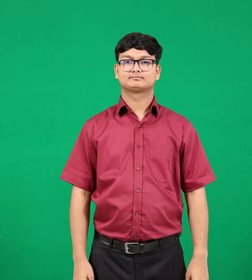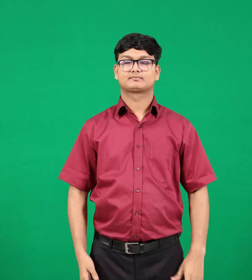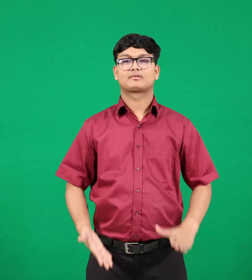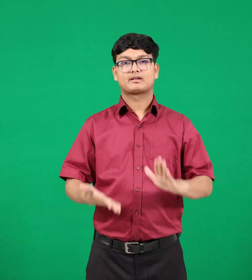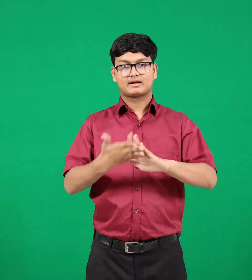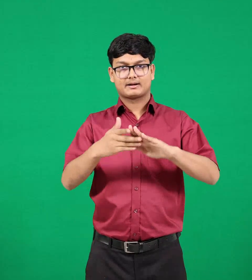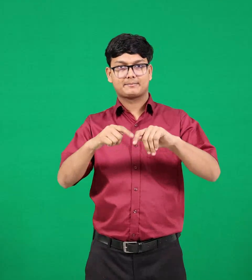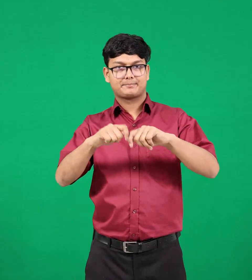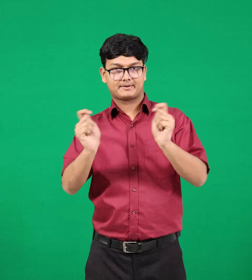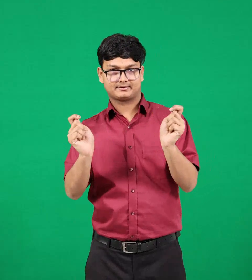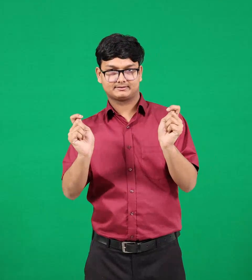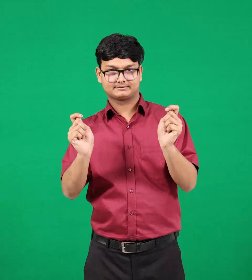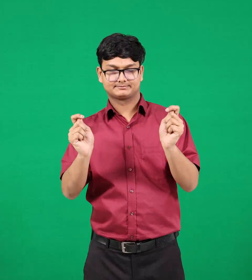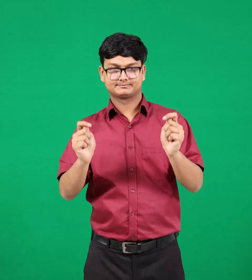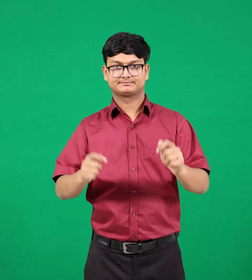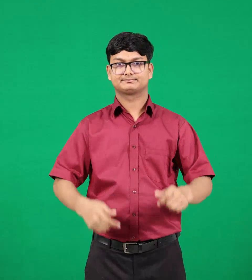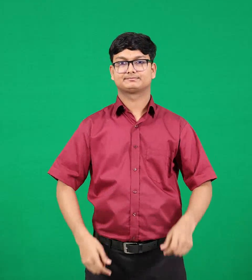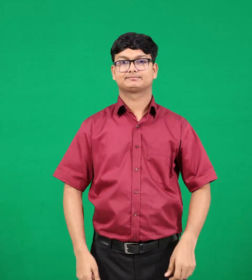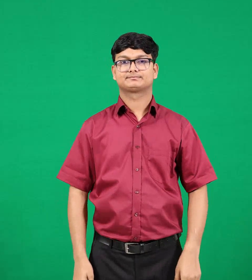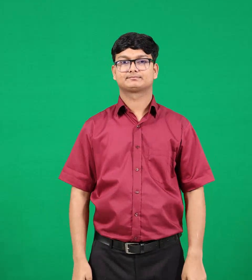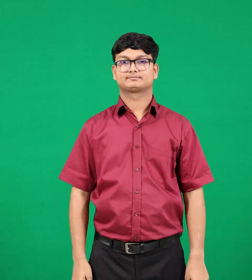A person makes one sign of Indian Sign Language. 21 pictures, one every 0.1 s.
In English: divorce
